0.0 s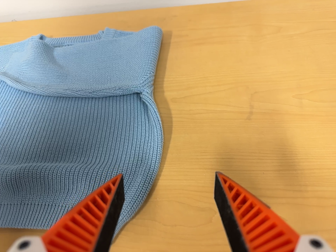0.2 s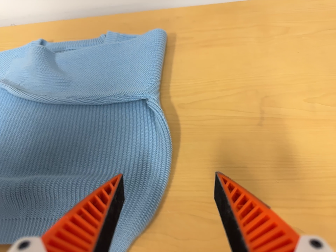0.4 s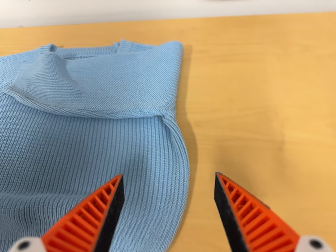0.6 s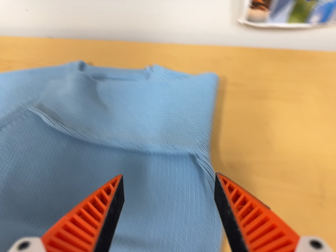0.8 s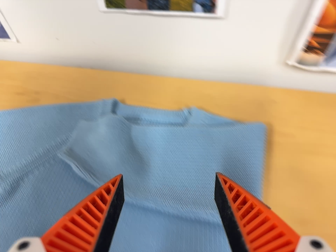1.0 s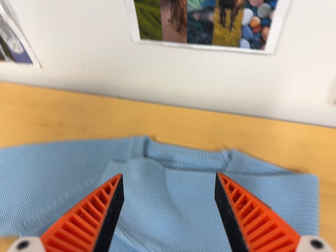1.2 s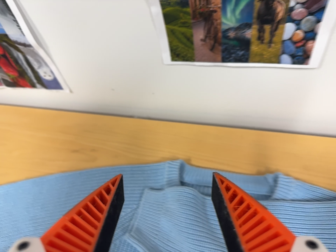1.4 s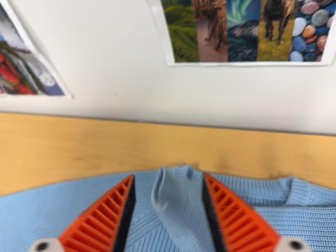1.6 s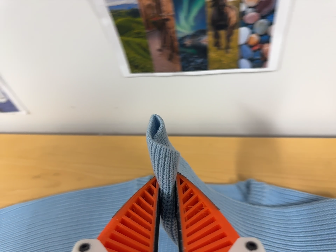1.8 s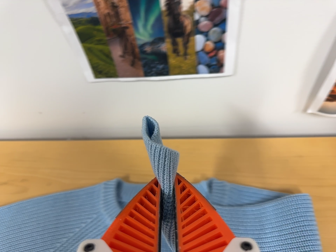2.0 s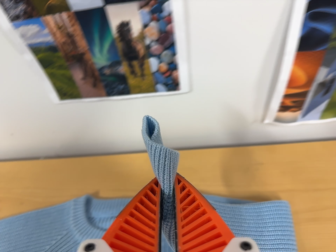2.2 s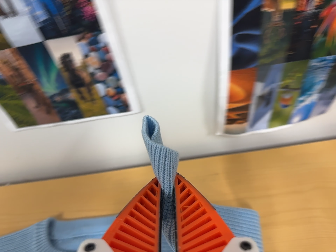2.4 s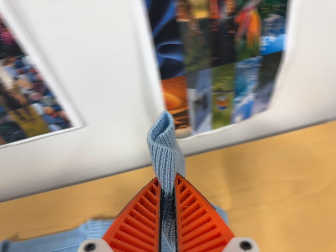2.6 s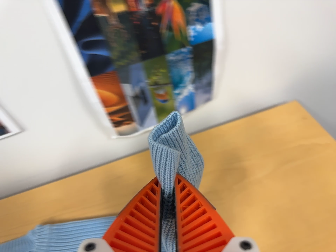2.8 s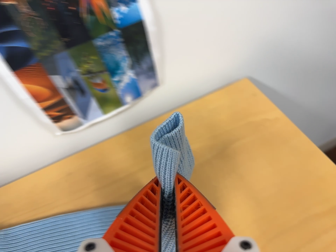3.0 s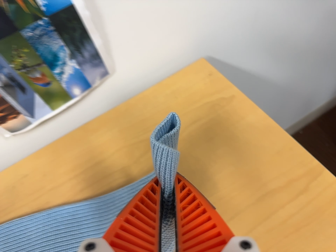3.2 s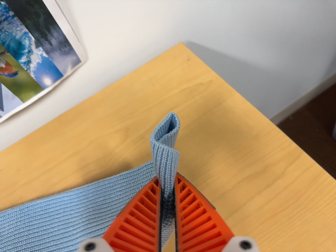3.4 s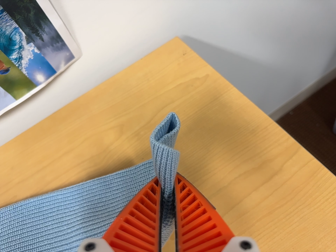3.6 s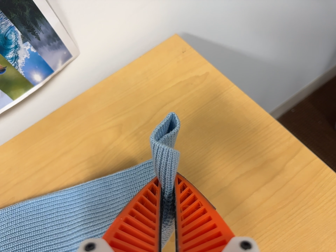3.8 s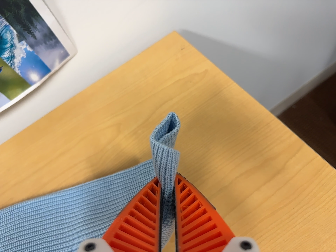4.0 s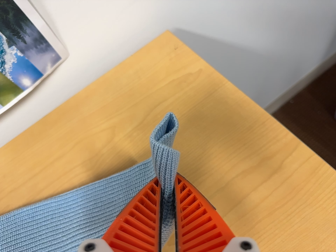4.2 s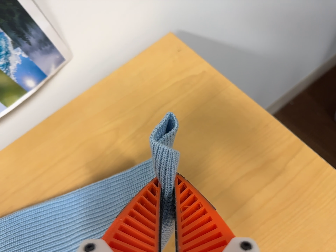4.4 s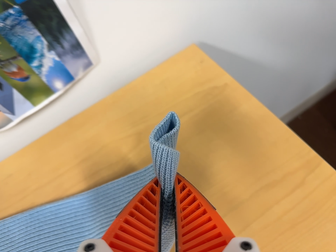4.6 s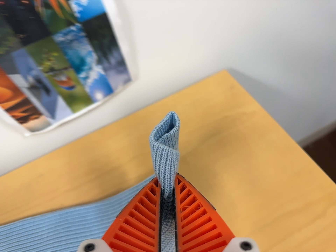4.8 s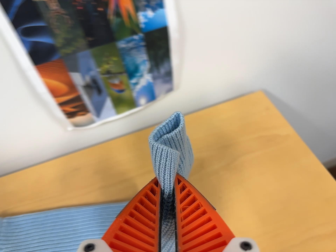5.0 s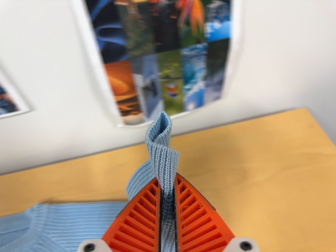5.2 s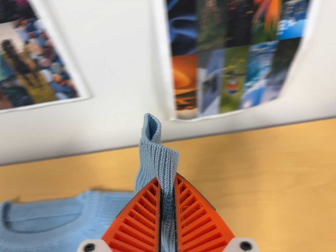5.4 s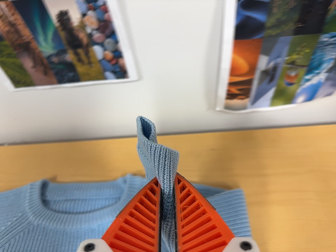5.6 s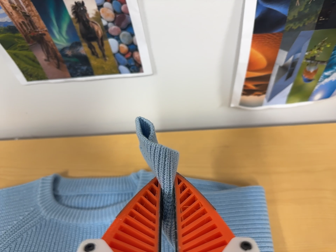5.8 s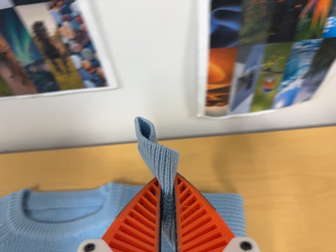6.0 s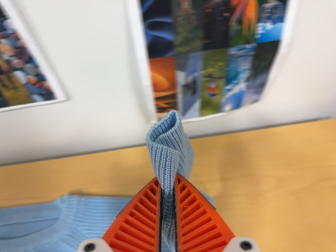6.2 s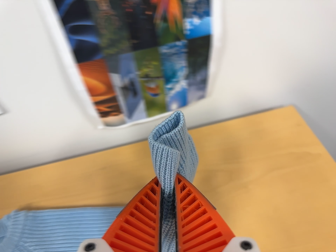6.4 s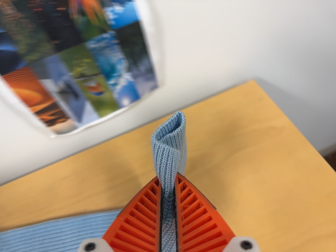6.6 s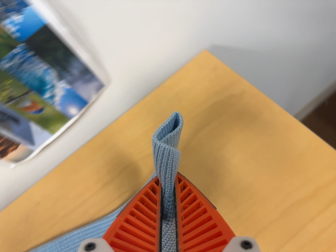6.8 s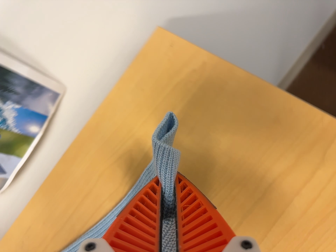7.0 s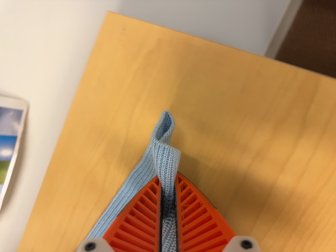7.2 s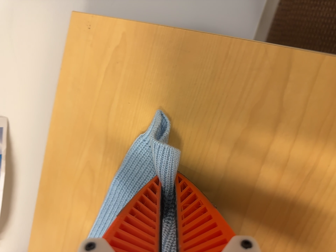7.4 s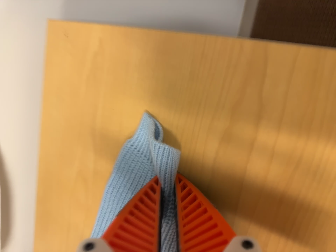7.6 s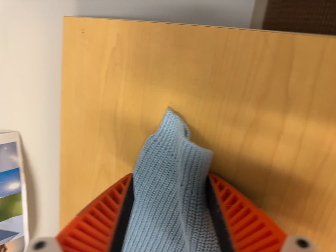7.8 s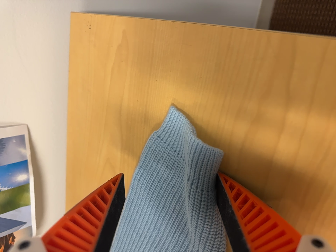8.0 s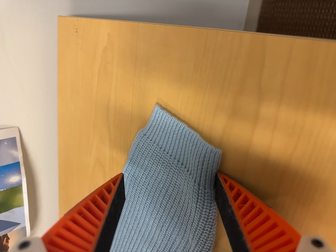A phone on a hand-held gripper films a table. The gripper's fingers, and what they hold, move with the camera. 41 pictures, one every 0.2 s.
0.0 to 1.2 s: The camera travels toward the top of its view, to its left and forward, about 36 cm, so close, fixed things drift downward. It rolls about its line of sight by about 10 degrees, and the scene rotates clockwise.
1.2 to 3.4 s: The camera swings to its right by about 25 degrees, and the scene slides to the left. It travels to its right, about 50 cm, so close, fixed things drift to the left. It rolls about its line of sight by about 40 degrees, and the scene rotates counterclockwise.
3.4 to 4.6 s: The camera travels to its left, about 7 cm, so close, fixed things drift to the right.
4.6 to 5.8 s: The camera travels to its left, about 22 cm, so close, fixed things drift to the right. It rolls about its line of sight by about 20 degrees, and the scene rotates clockwise.
5.8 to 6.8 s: The camera travels to its right, about 36 cm, so close, fixed things drift to the left. It rolls about its line of sight by about 45 degrees, and the scene rotates counterclockwise.
6.8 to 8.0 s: The camera travels to its right and forward, about 12 cm. Its aim tips toward the bottom of its view by about 15 degrees, and the scene shifts upward. It rolls about its line of sight by about 30 degrees, and the scene rotates counterclockwise.
The film runs backward here.
